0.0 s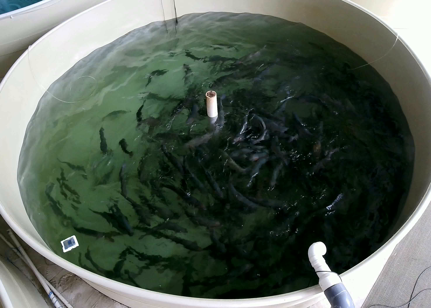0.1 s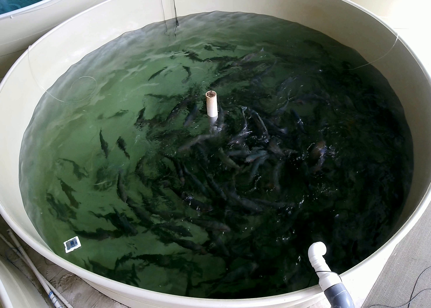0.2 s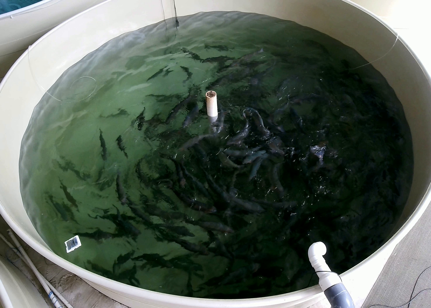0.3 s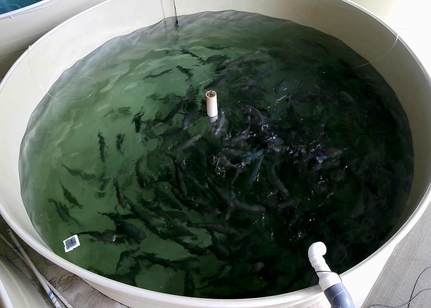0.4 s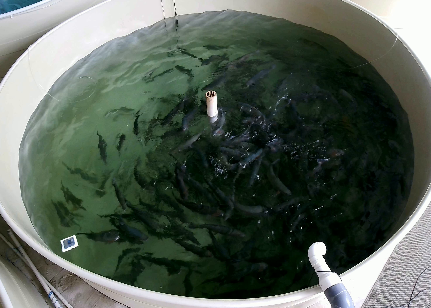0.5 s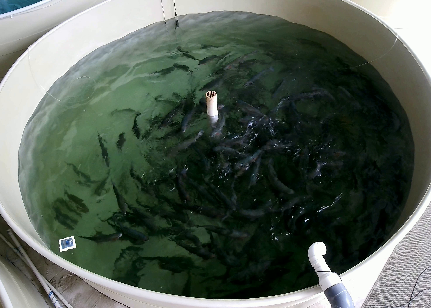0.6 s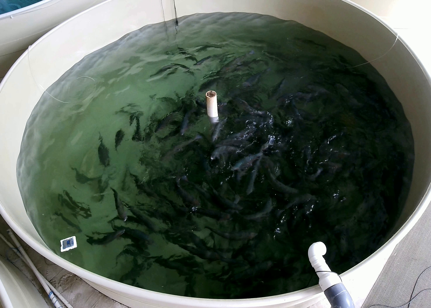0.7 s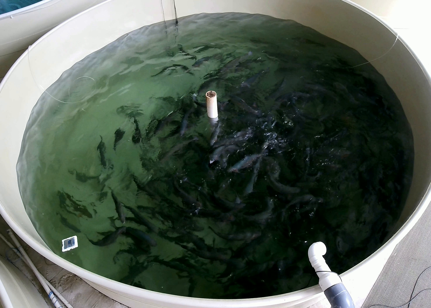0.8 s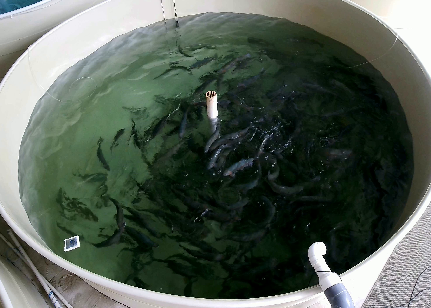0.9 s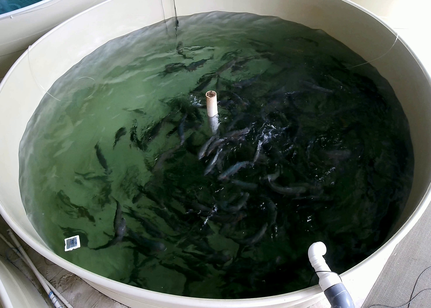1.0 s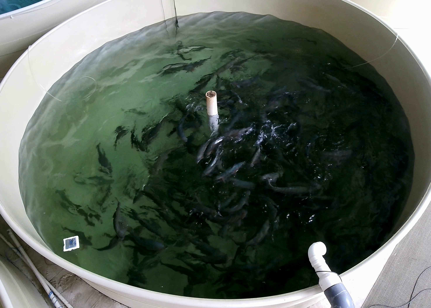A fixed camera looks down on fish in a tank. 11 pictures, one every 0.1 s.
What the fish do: Foraging.
